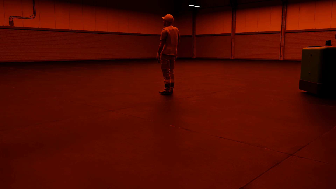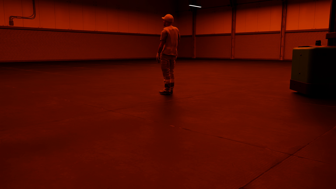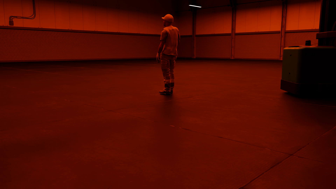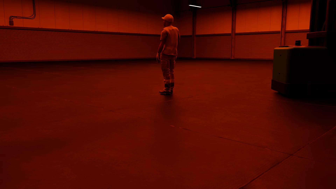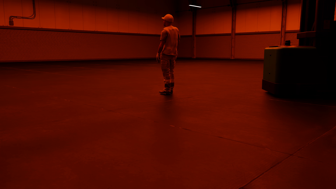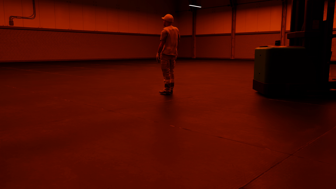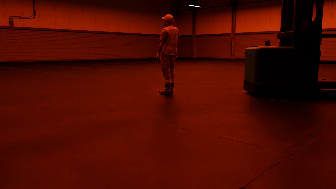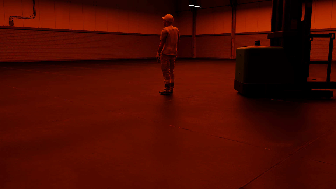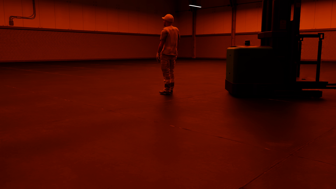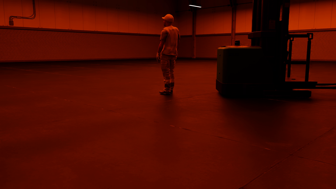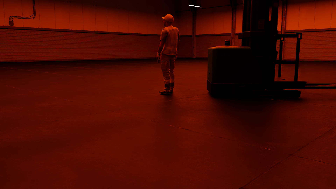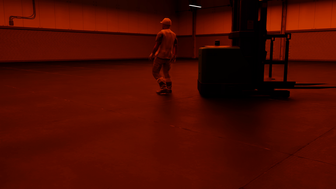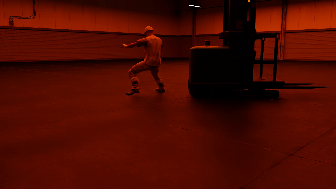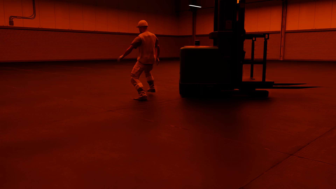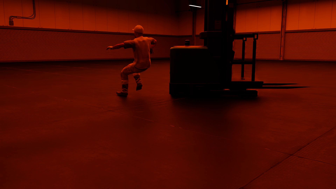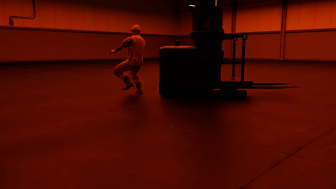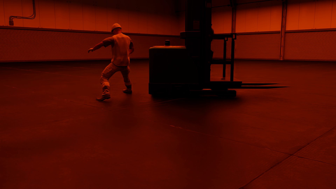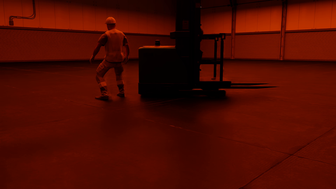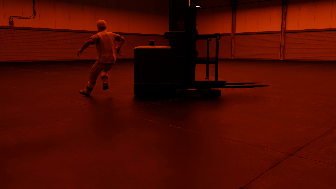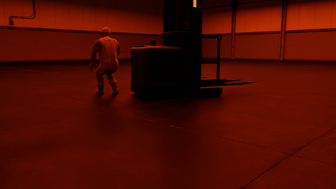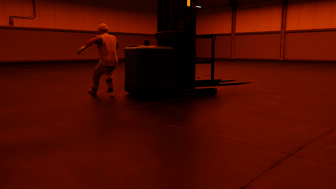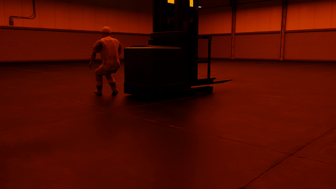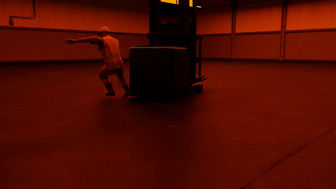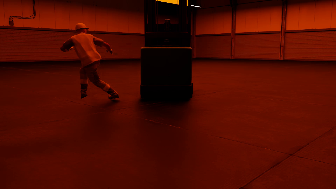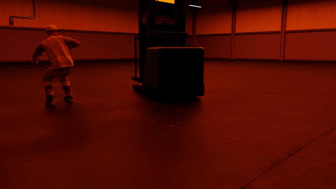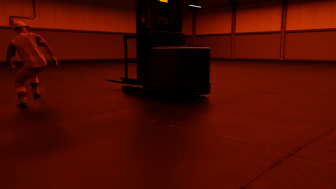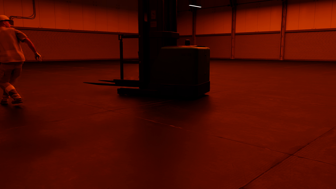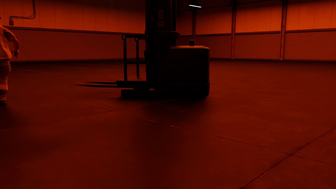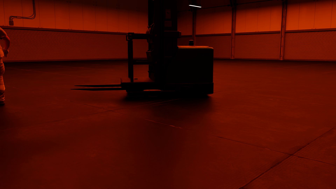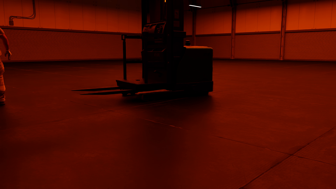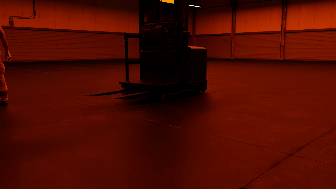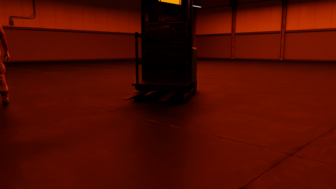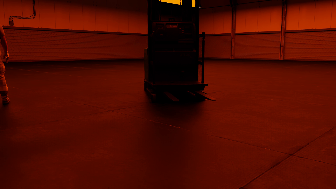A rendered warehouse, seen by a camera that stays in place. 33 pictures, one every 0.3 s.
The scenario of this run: Near miss between a forklift and a person.
